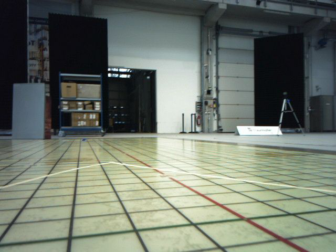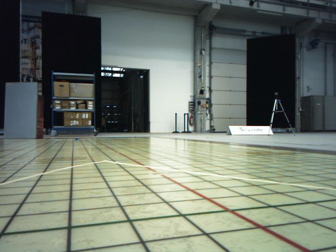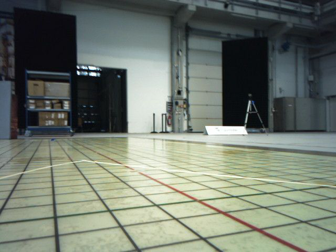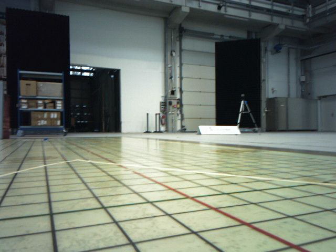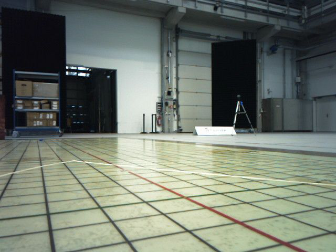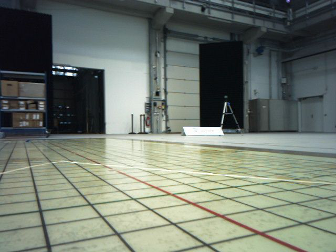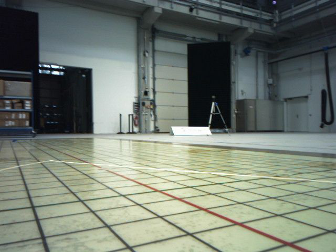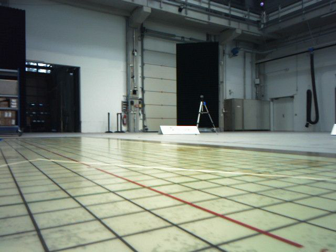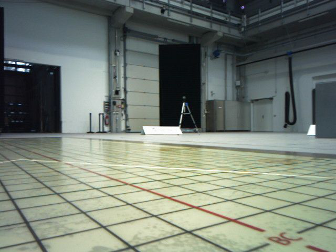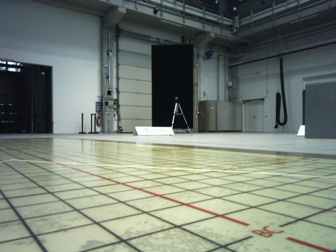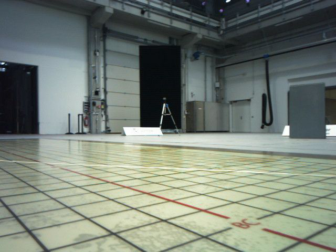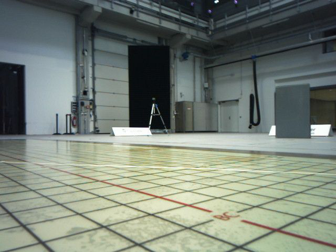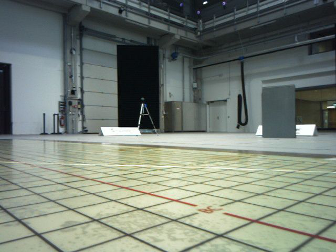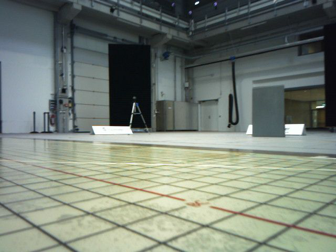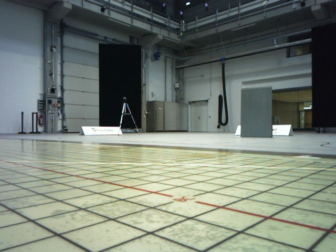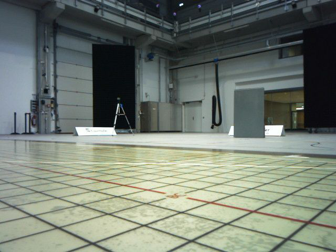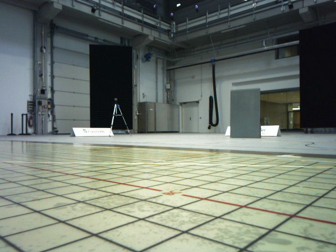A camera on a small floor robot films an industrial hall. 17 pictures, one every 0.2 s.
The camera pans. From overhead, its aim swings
clockwise.
The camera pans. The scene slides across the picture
to the left.
0.0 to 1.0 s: The camera travels backward, about 0.2 m, so what stands in front gets smaller.
1.0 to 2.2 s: The camera swings to its right by about 15 degrees, and the scene slides to the left. It travels backward, about 0.2 m, so what stands in front gets smaller.
2.2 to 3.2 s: The camera travels backward, about 0.2 m, so what stands in front gets smaller.
The film runs backward here.
